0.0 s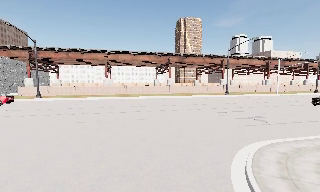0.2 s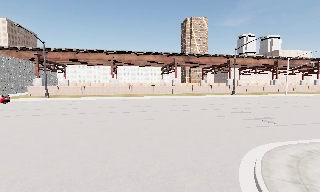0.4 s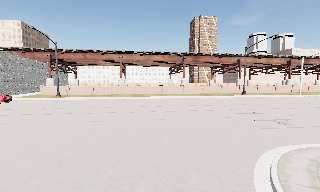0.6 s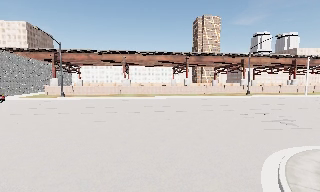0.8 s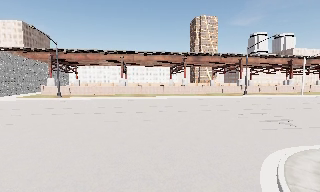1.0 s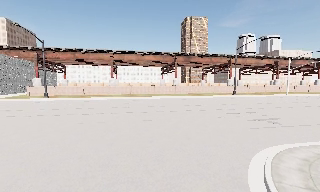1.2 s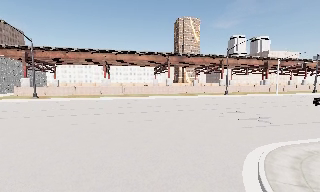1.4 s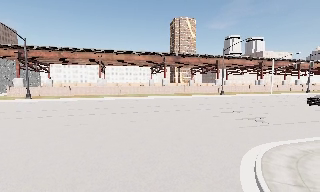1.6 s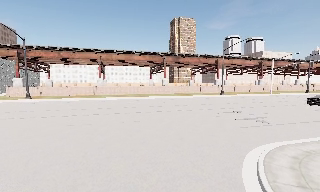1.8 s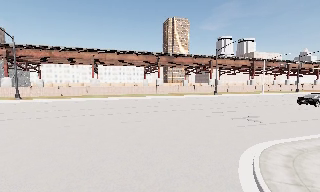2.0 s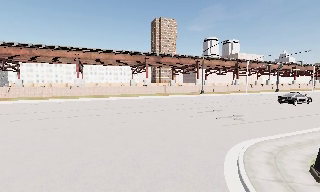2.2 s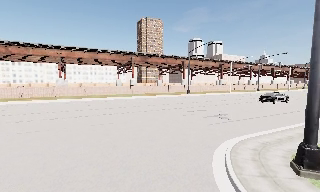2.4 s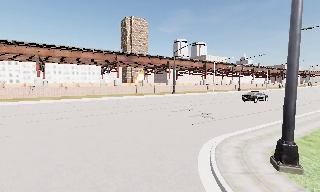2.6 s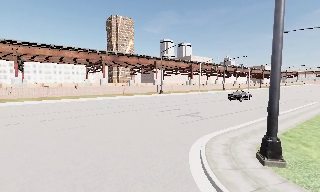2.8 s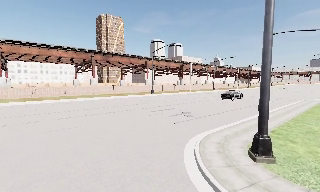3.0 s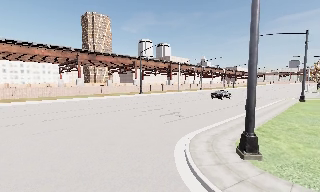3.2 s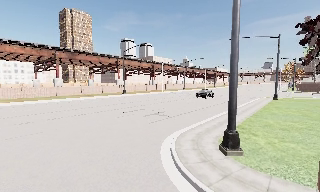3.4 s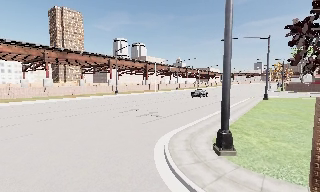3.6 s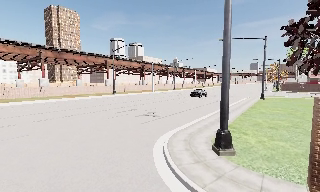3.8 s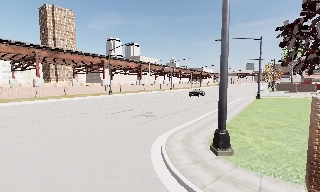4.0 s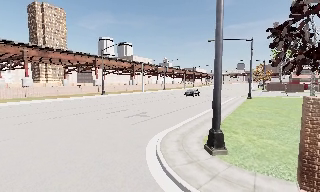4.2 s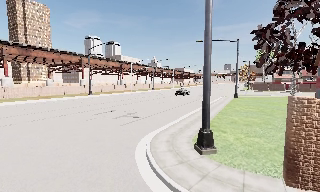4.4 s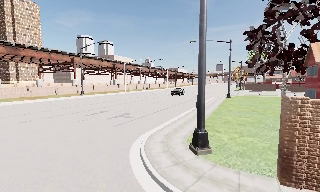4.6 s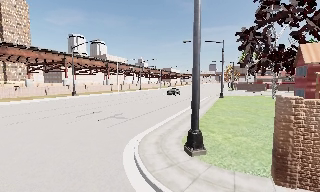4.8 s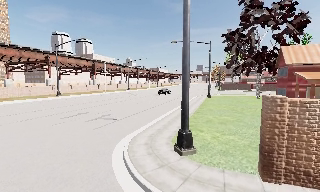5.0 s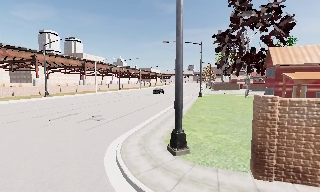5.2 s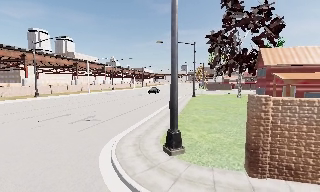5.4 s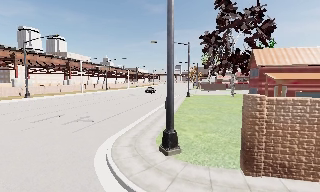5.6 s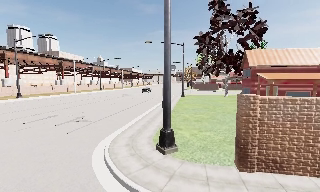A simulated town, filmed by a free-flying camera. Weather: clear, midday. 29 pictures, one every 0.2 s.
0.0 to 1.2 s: The camera shifts only a little, or ends up much as it began.
1.2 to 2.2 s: The scene slides to the left, as the camera pans about 15 degrees to its right.
2.2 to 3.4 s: The camera pans to its right, which is clockwise from overhead, by about 25 degrees. It travels to its left, about 0.5 m.
3.4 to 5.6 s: The scene slides to the left, as the camera pans about 25 degrees to its right. It travels to its left, about 1 m.
The film runs forward here.
